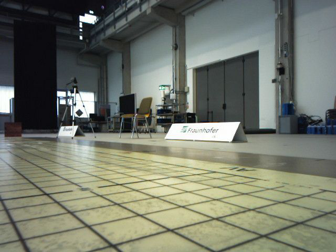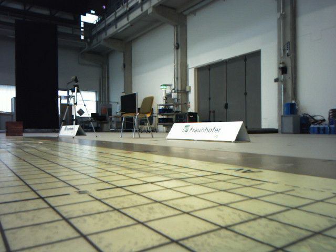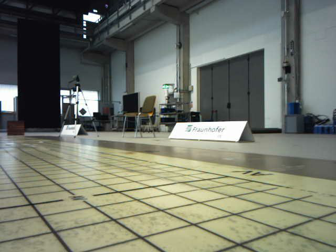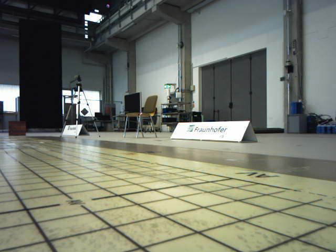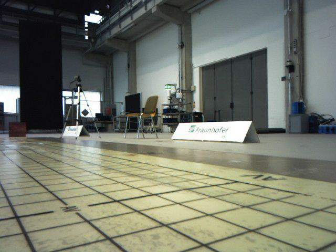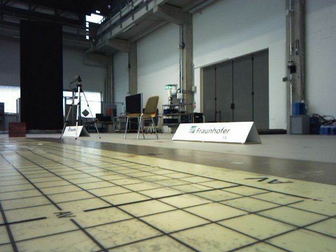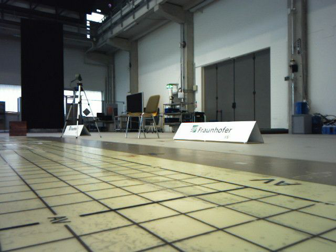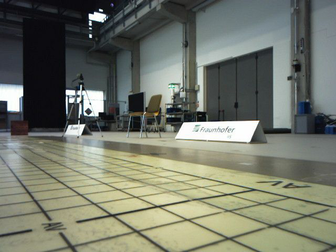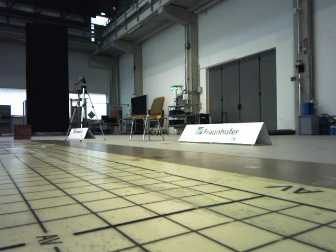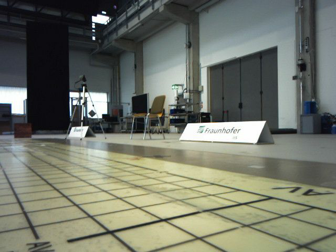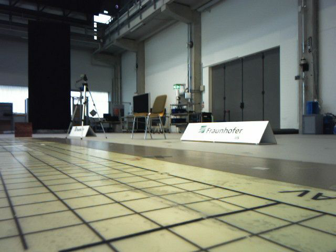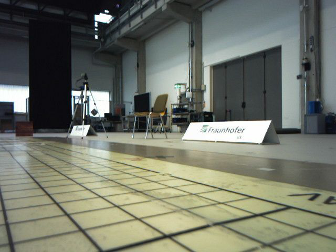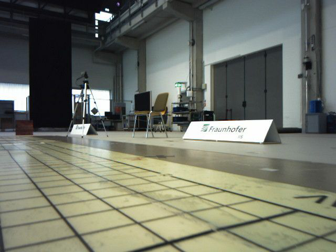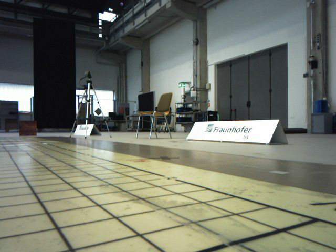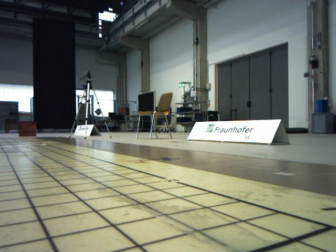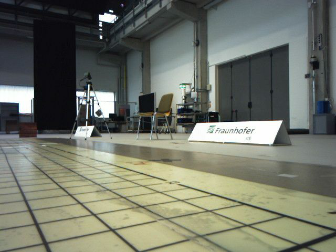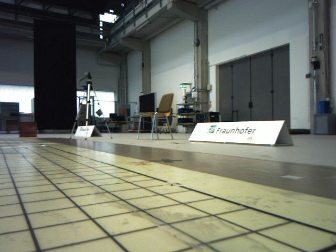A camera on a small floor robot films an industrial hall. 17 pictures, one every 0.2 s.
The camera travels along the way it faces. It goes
forward.
0.0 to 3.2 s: The camera travels forward, about 0.6 m, so what stands in front looms larger.
The film runs forward here.
